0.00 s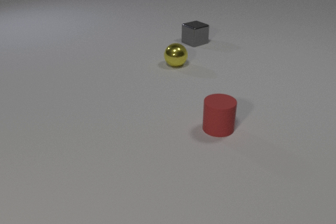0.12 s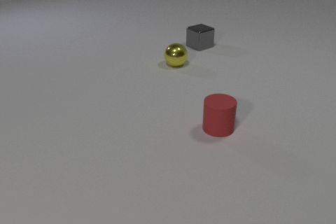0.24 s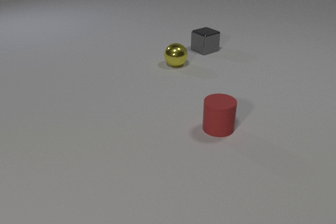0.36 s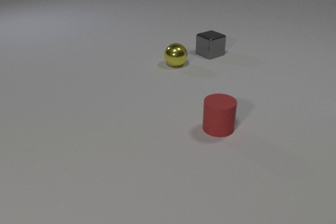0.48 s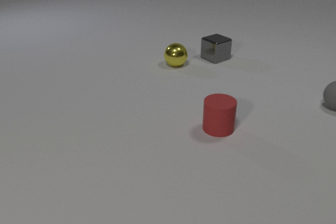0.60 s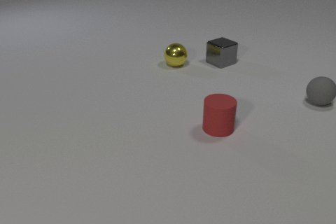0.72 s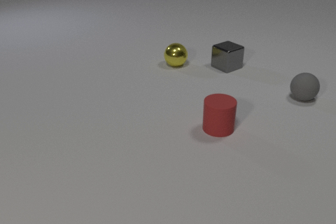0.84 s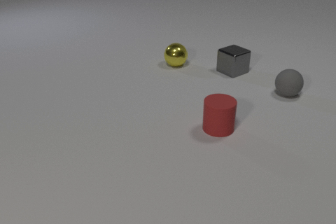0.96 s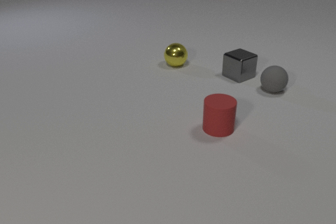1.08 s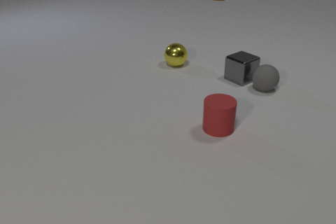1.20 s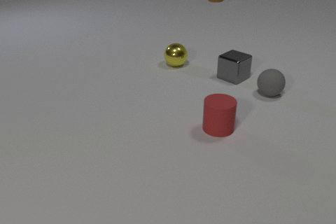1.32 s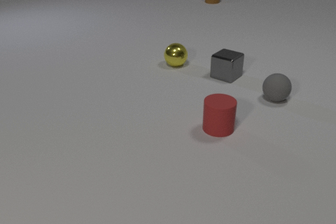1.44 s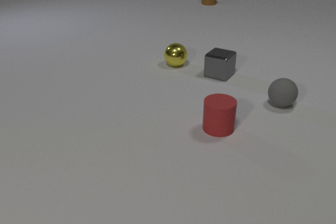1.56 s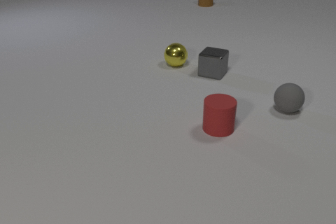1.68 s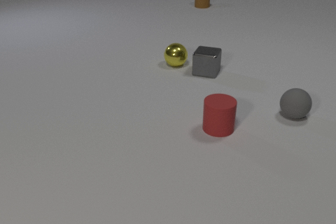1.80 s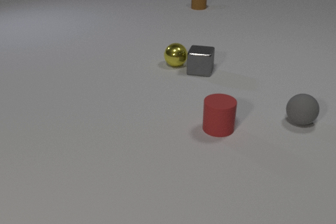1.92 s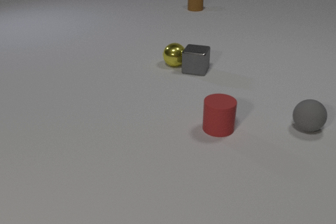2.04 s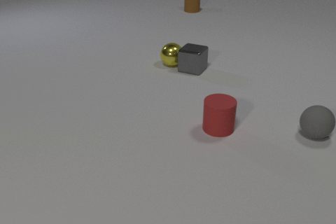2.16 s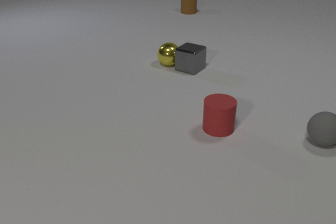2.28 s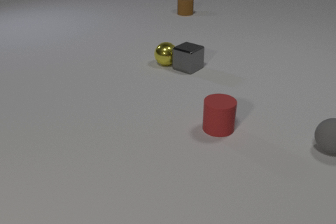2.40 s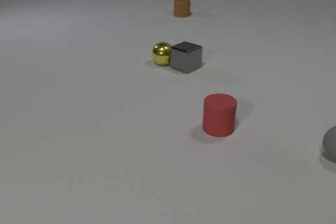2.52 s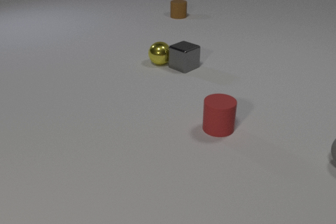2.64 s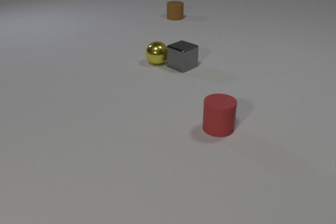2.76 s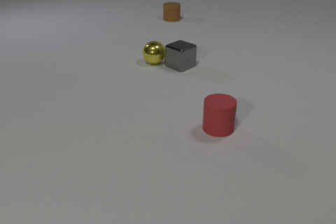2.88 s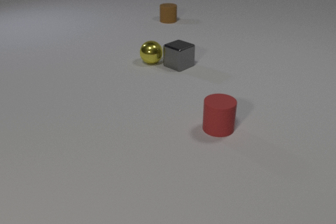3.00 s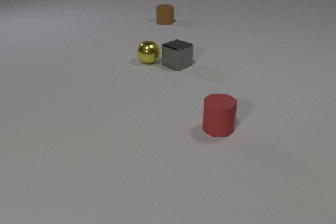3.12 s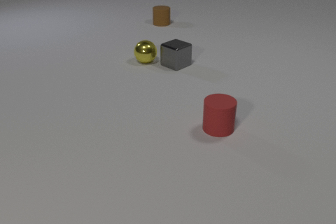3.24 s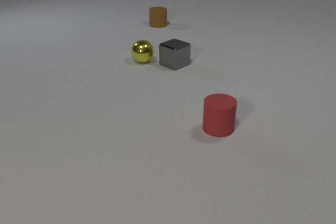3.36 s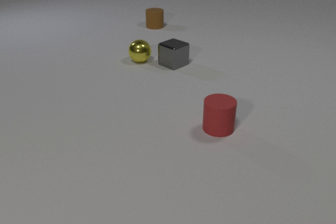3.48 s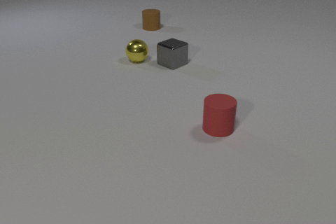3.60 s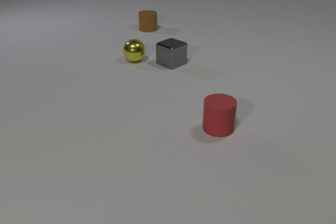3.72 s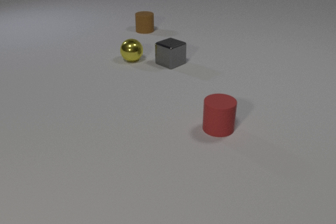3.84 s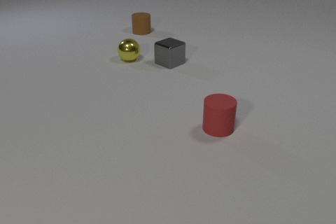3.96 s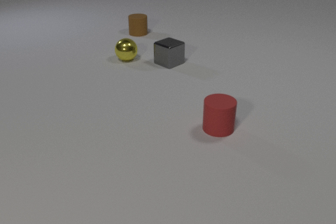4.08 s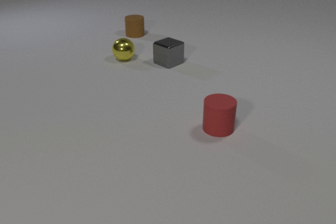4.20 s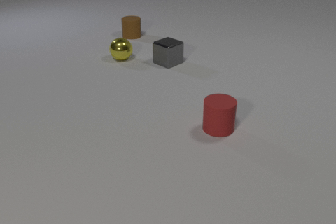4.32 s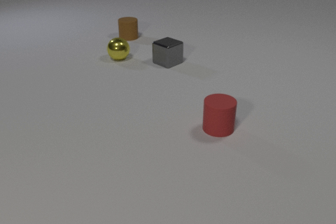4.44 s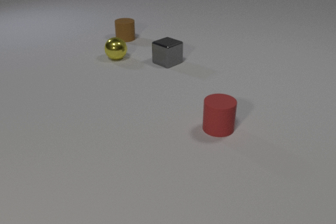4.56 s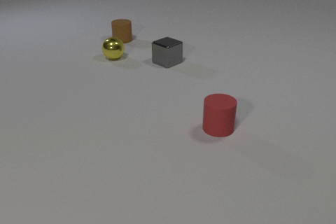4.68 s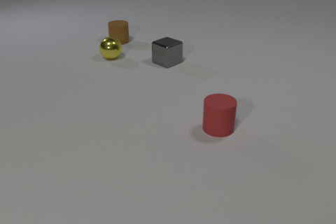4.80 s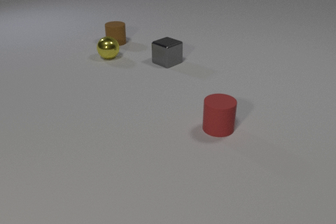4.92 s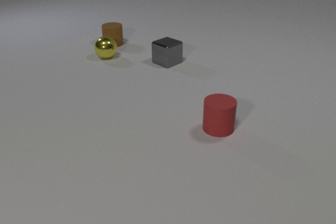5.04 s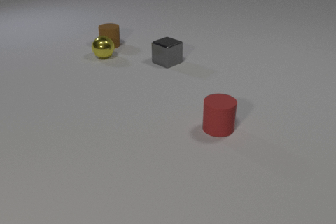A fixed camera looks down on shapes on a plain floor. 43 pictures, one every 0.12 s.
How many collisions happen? 2.
What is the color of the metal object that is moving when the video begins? gray.
How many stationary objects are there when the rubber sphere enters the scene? 2.
0.00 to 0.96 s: The gray rubber sphere comes in at the right edge, rolls to the left. The gray metal cube slides toward the camera and to the right. The brown rubber cylinder comes in at the top edge, slides toward the camera and to the left.
0.96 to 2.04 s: The gray rubber sphere rolls toward the camera and to the right. The gray metal cube slides to the left, spins so that its near face slides to the right, counterclockwise seen from above. The brown rubber cylinder slides toward the camera and to the left. The gray rubber sphere and the gray metal cube collide. The gray metal cube and the yellow metal sphere collide.
2.04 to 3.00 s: The gray rubber sphere rolls toward the camera and to the right, leaves at the right edge. The gray metal cube slides to the left and away from the camera. The yellow metal sphere rolls to the left. The brown rubber cylinder slides toward the camera and to the left.
3.00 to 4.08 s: The gray metal cube slides to the left and away from the camera. The yellow metal sphere rolls to the left. The brown rubber cylinder slides toward the camera and to the left.
4.08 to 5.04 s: The yellow metal sphere rolls to the left and away from the camera. The brown rubber cylinder slides toward the camera and to the left.
